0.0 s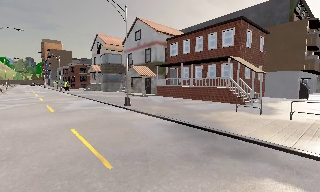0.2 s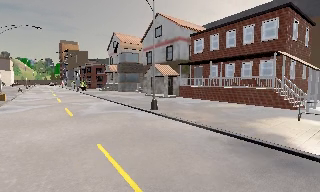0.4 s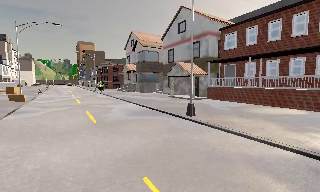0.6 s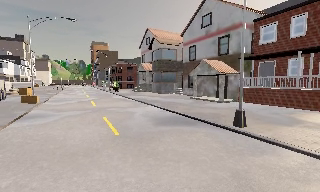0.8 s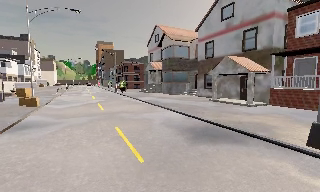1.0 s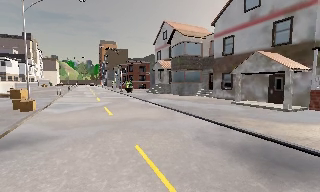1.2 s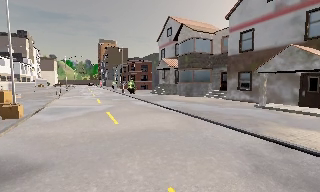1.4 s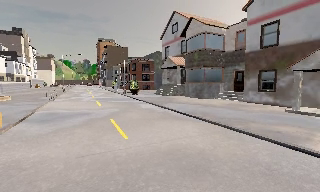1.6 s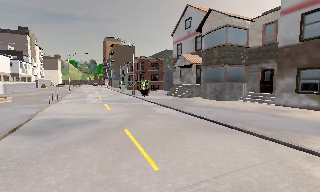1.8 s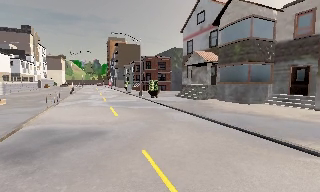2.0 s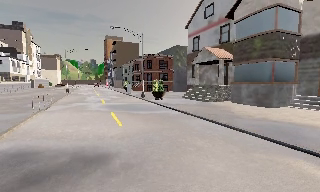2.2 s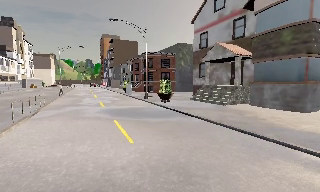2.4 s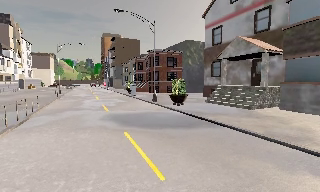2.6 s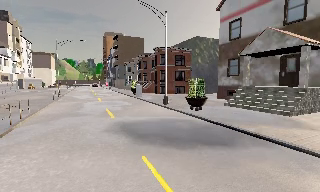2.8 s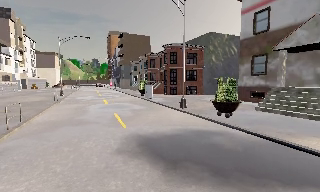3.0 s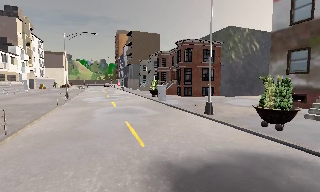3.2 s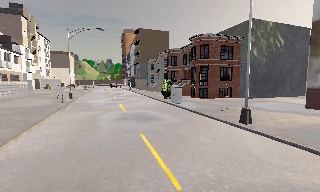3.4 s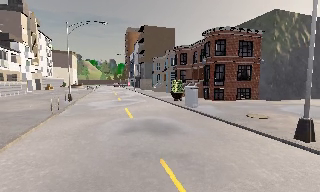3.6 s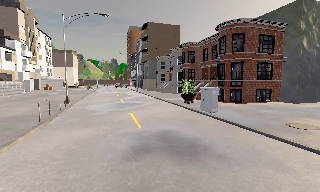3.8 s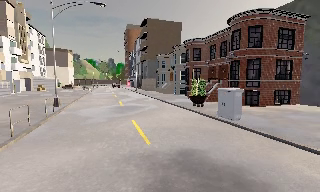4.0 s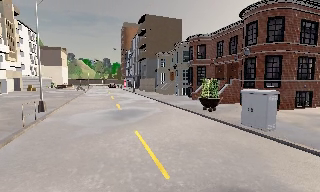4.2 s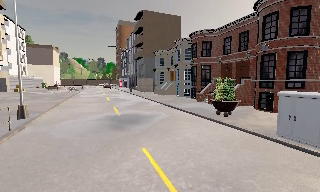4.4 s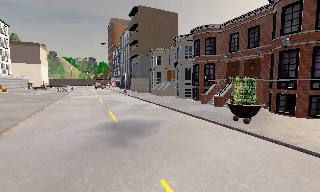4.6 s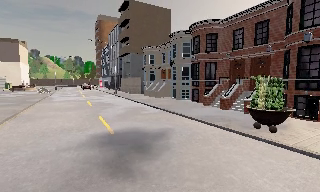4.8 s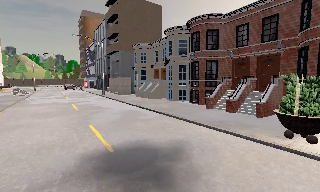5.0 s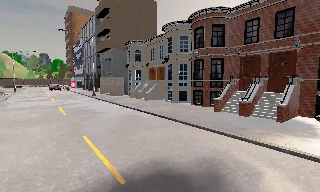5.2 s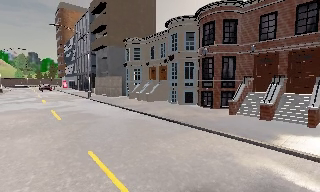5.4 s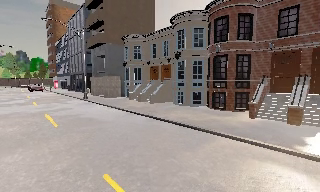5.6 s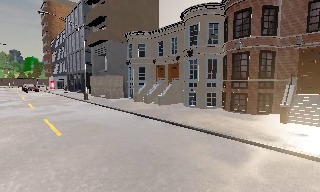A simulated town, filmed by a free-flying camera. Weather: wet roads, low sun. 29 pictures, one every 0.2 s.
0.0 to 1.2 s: The camera pans to its left, which is counterclockwise from overhead, by about 15 degrees. It travels forward and to its left, about 13 m, so what stands in front looms larger.
1.2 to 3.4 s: The camera travels forward and to its left, about 25 m, so what stands in front looms larger.
3.4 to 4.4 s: The camera travels forward, about 9 m, so what stands in front looms larger.
4.4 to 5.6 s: The camera pans to its right, which is clockwise from overhead, by about 20 degrees. It travels forward and to its left, about 9 m, so what stands in front looms larger.
The film runs backward here.
